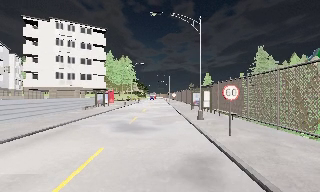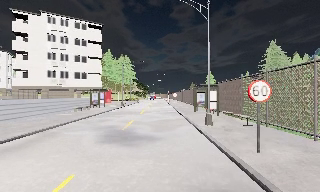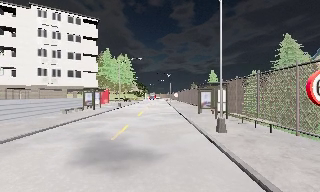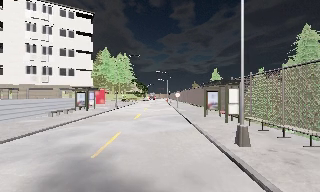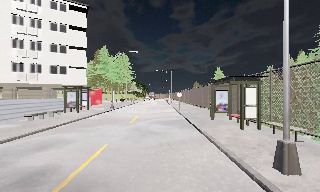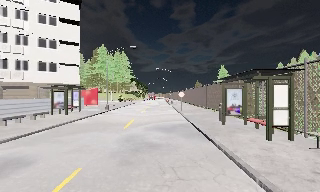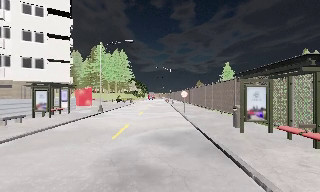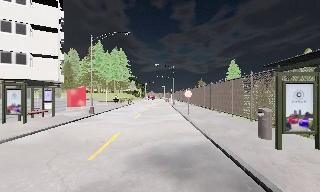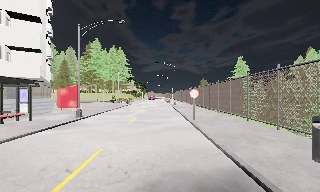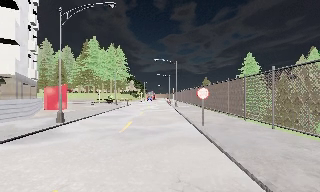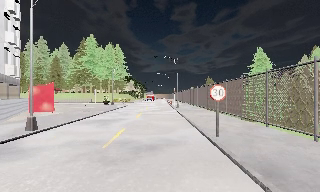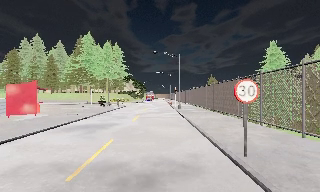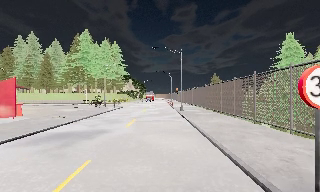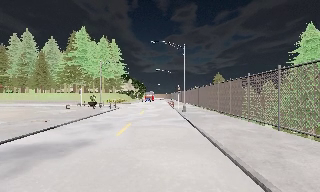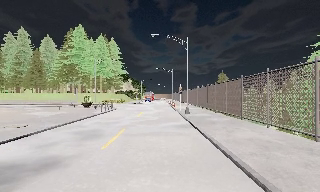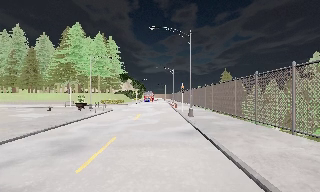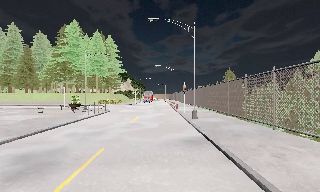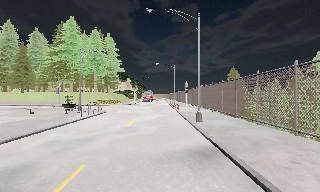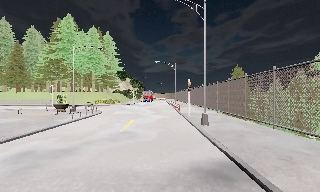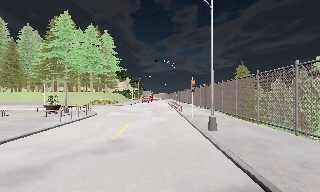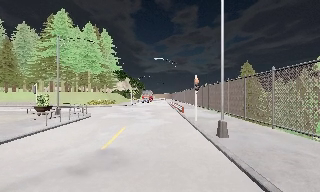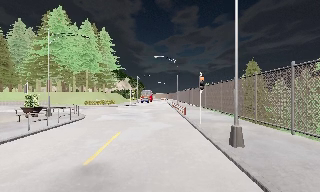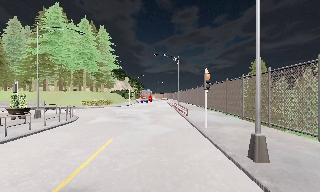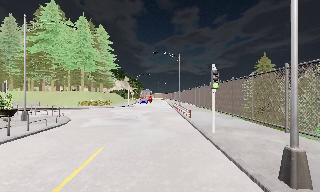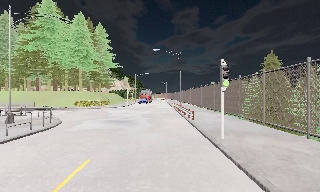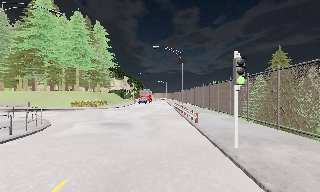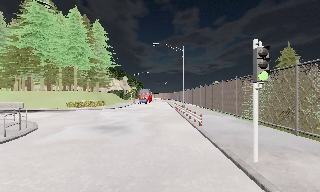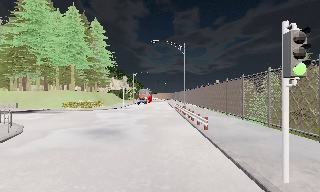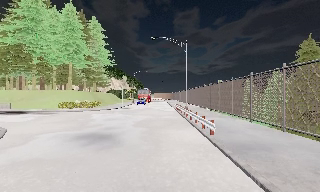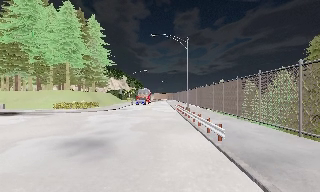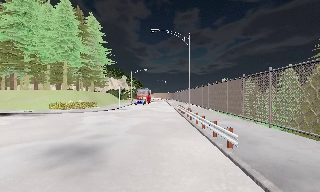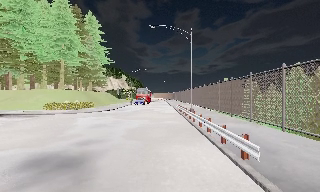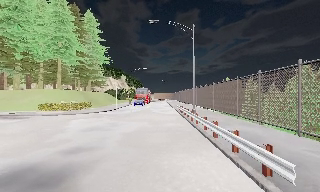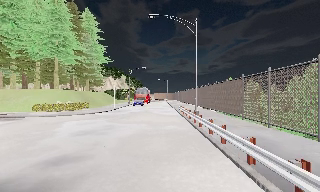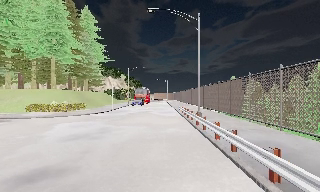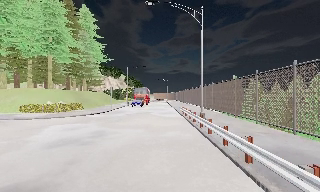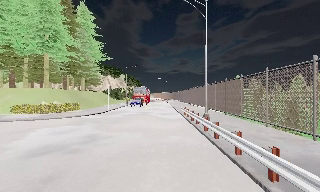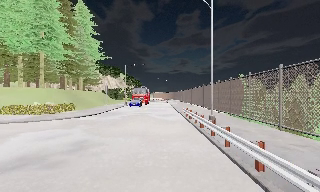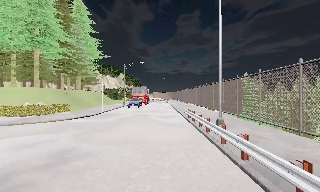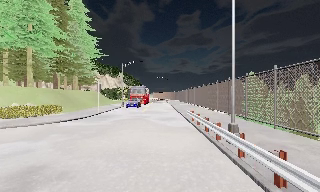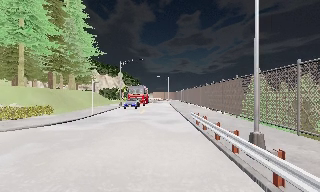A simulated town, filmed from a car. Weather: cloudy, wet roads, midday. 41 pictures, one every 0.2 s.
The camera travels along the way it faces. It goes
forward.
0.0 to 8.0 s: The camera travels forward, about 60 m, so what stands in front looms larger. It loses speed.
The film runs forward here.
